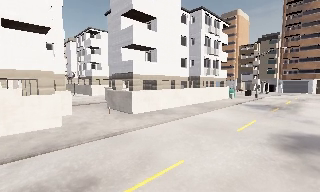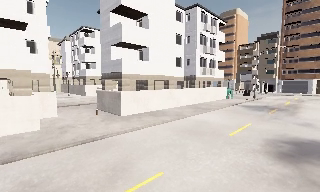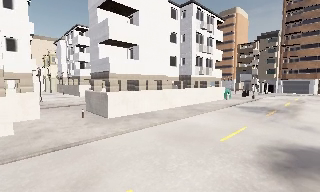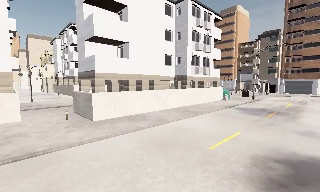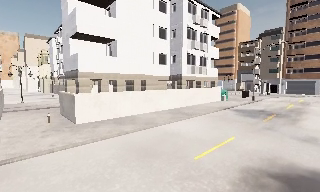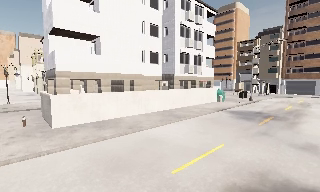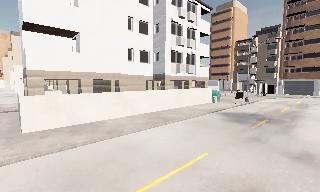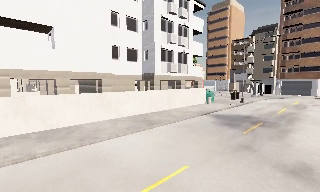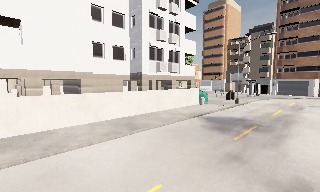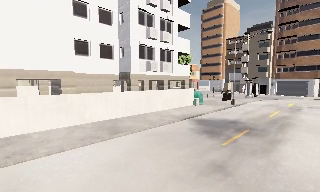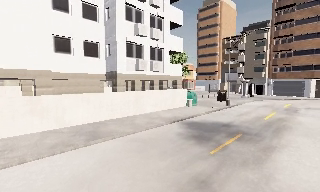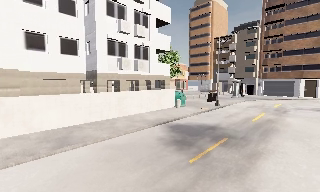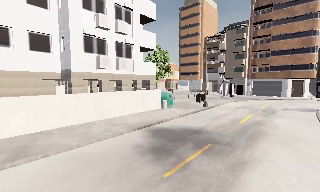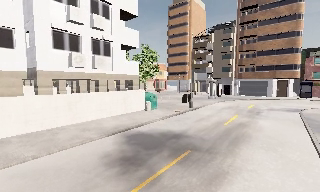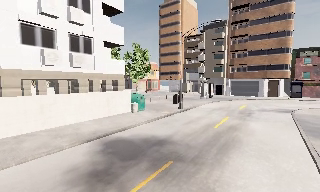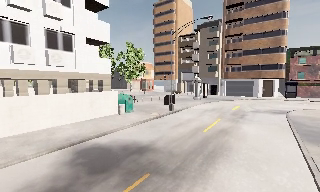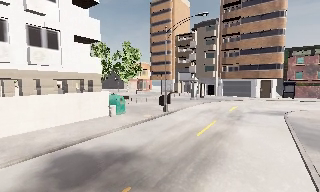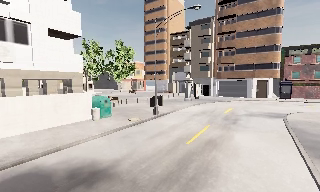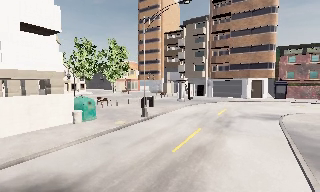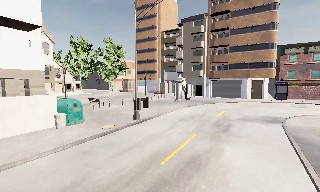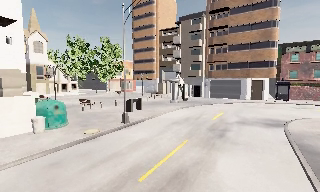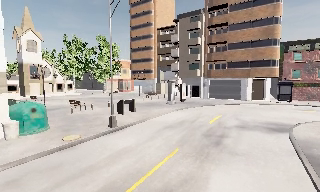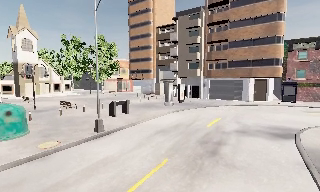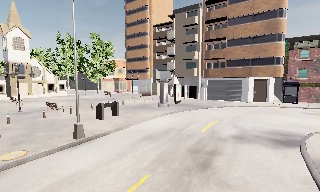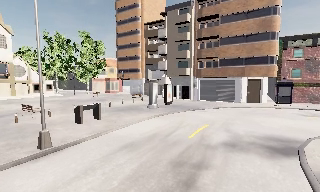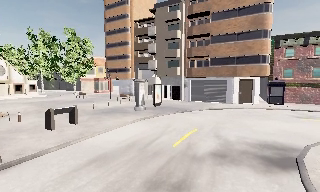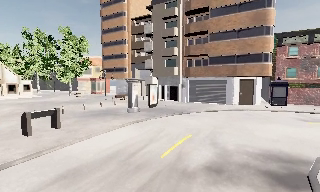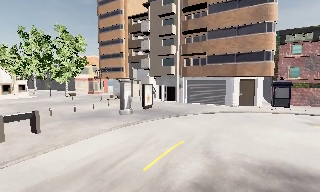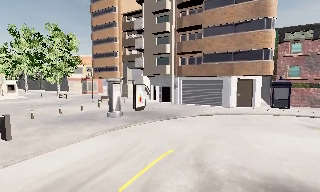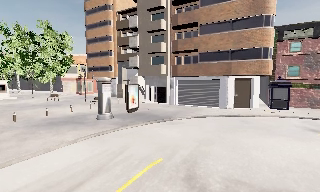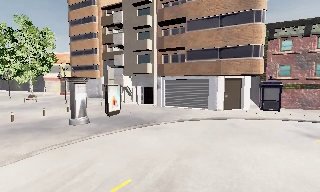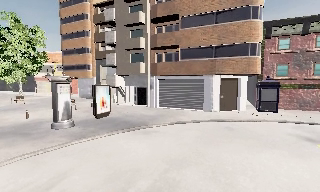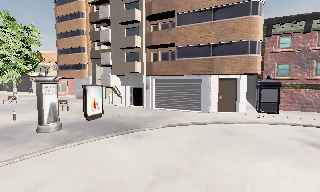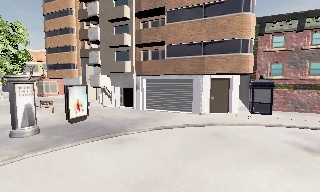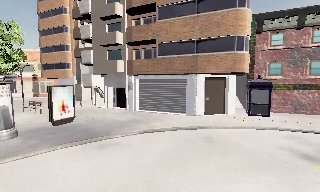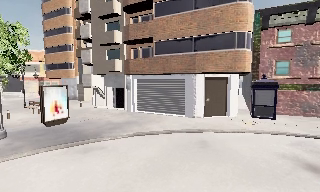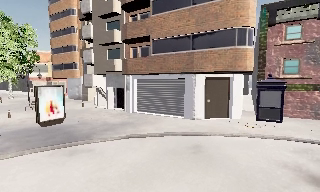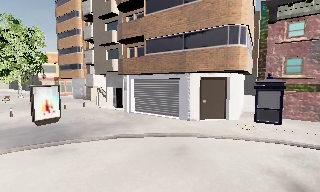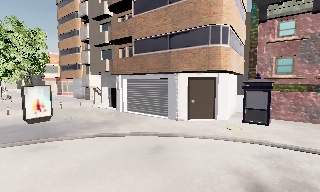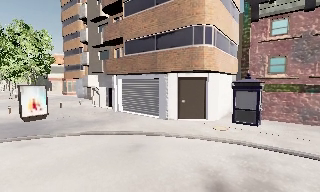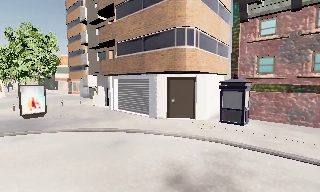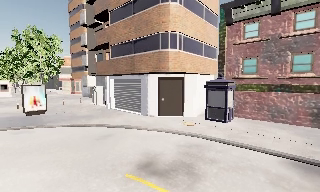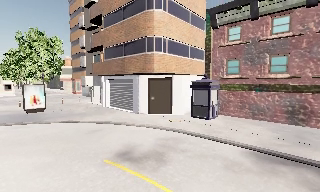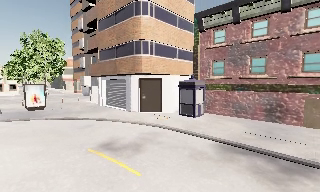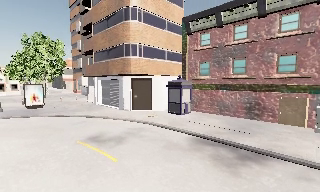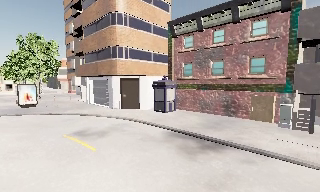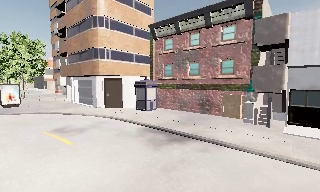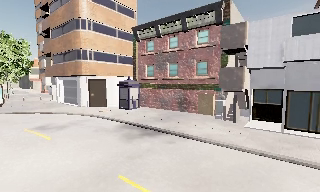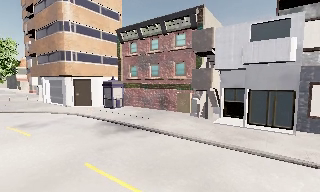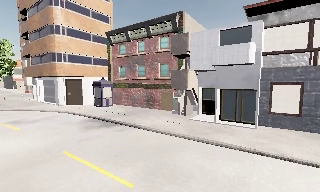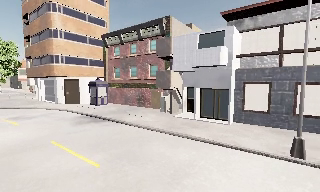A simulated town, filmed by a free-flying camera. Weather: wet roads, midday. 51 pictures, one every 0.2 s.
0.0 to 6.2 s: The camera swings to its right by about 20 degrees, and the scene slides to the left. It travels forward and to its right, about 35 m, so what stands in front looms larger.
6.2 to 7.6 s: The camera pans to its left, which is counterclockwise from overhead, by about 10 degrees. It travels to its right and forward, about 6 m, so close, fixed things drift to the left.
7.6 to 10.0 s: The camera travels to its right and backward, about 16 m, so close, fixed things drift to the left.
The film runs forward here.
